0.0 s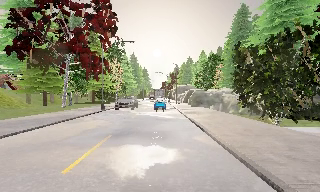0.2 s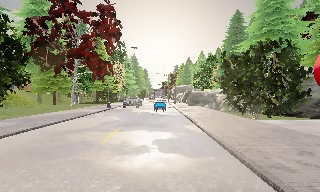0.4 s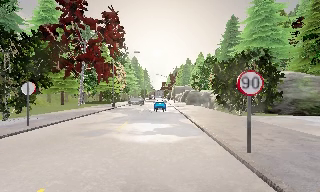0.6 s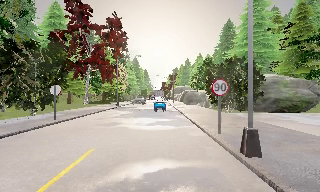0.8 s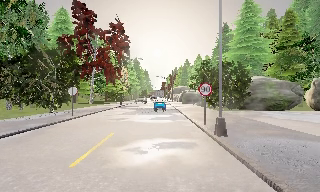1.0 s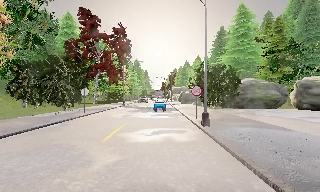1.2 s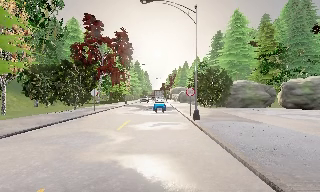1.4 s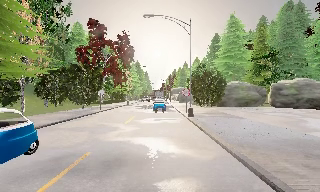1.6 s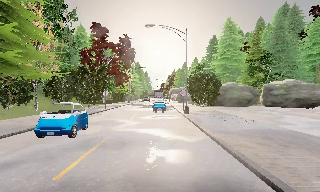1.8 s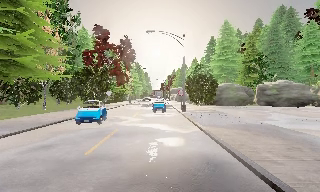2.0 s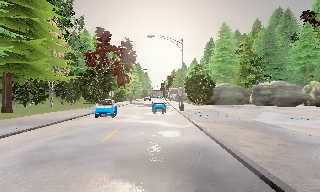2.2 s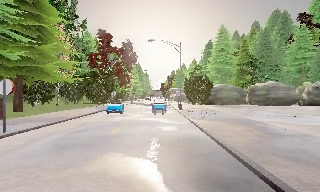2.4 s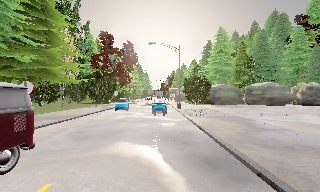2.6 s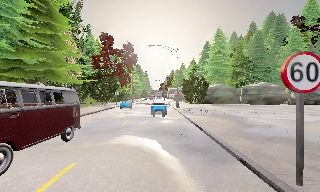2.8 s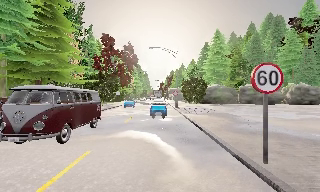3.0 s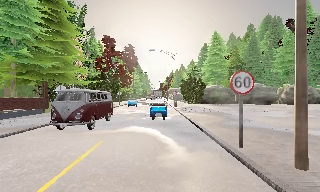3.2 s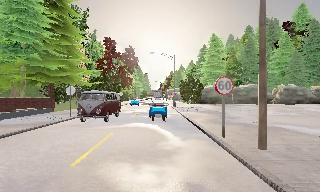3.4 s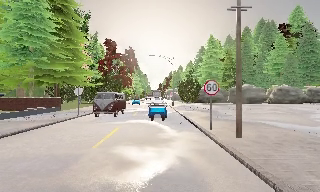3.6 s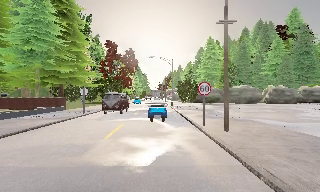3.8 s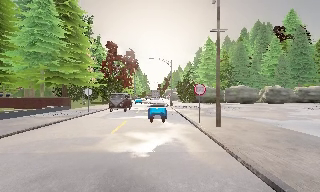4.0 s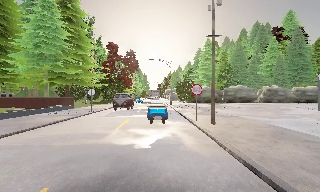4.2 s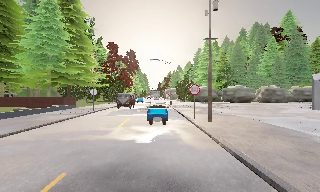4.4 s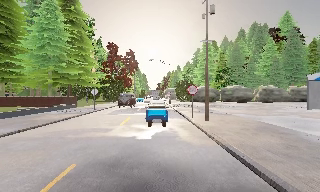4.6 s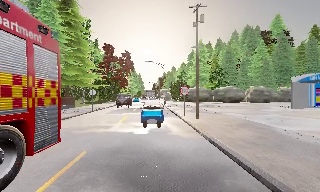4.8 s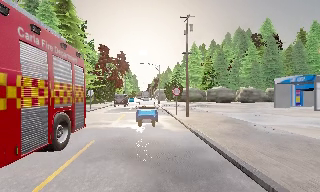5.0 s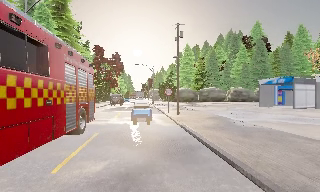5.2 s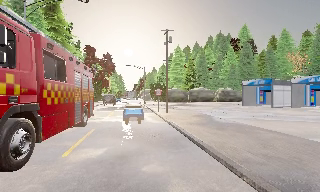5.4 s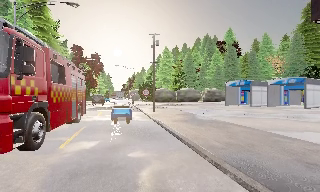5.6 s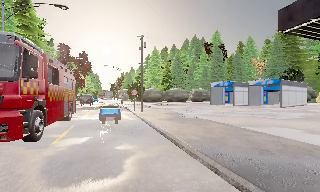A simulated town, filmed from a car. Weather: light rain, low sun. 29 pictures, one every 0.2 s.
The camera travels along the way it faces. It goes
backward.
0.0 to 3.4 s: The camera travels backward, about 25 m, so what stands in front gets smaller. It loses speed.
3.4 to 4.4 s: The camera travels backward, about 3.5 m, so what stands in front gets smaller. It loses speed.
4.4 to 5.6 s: The camera swings to its right by about 15 degrees, and the scene slides to the left. It travels backward, about 6 m, so what stands in front gets smaller.
The film runs backward here.
